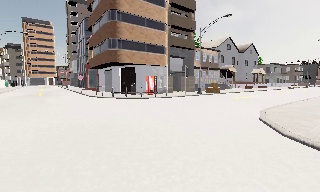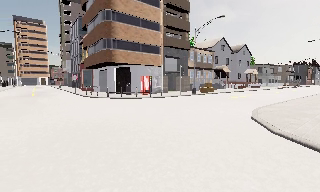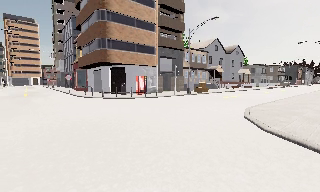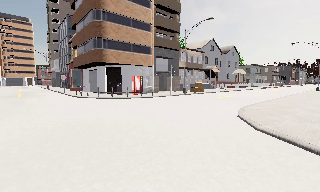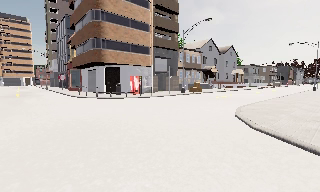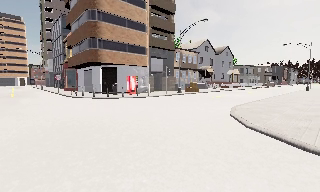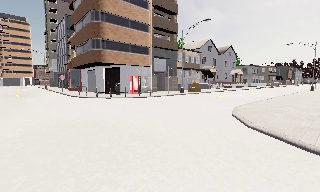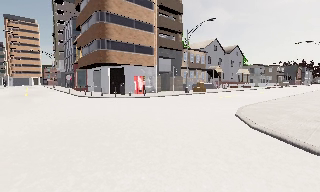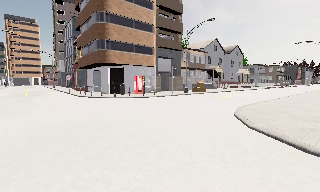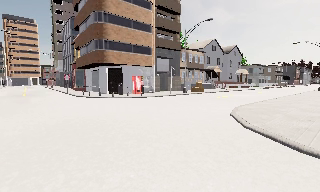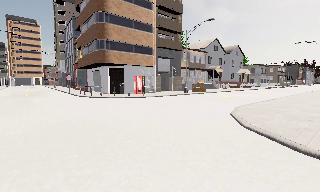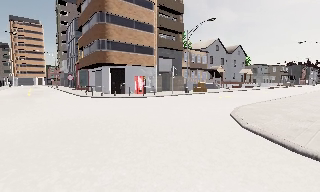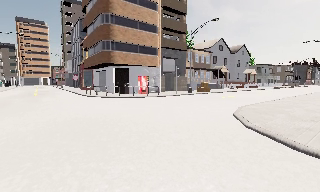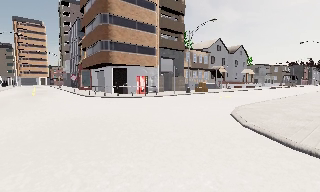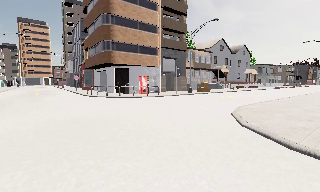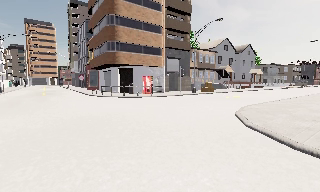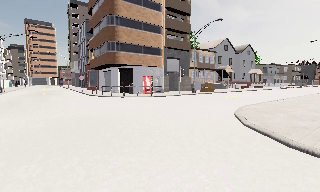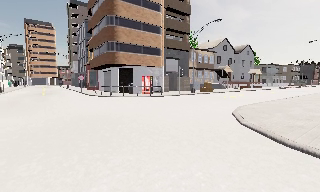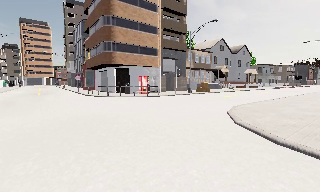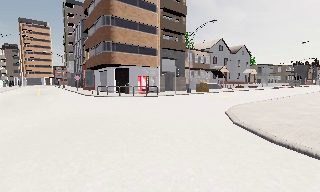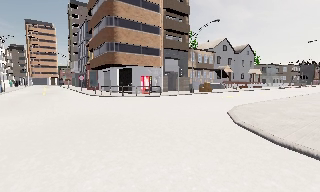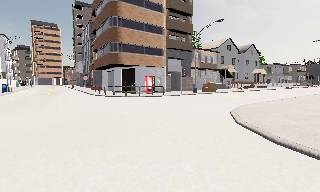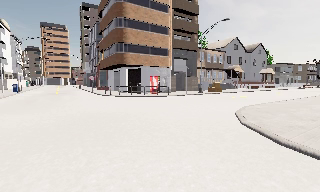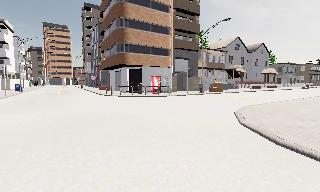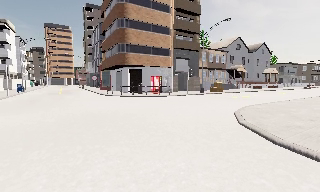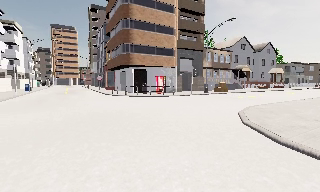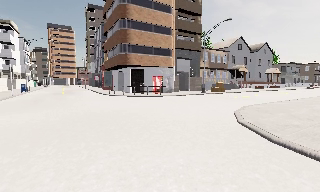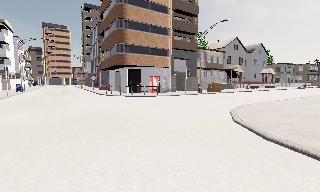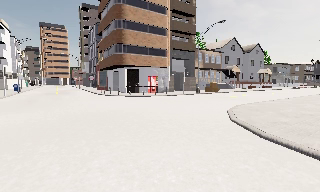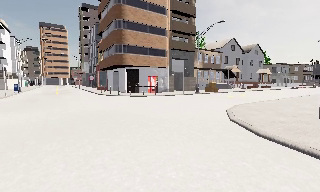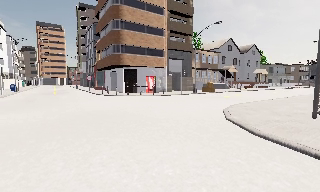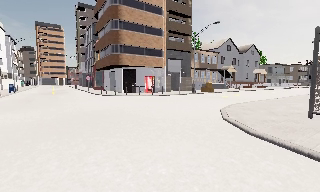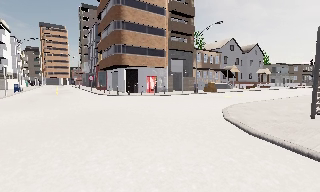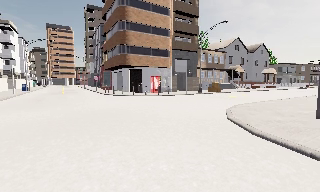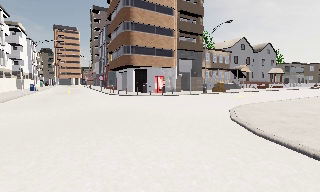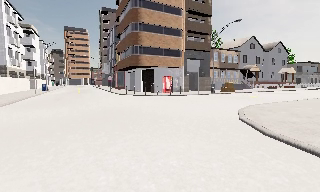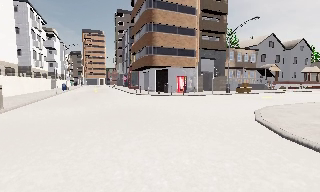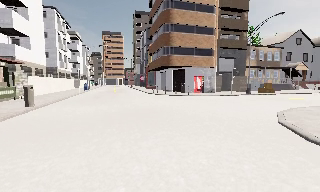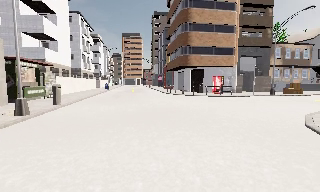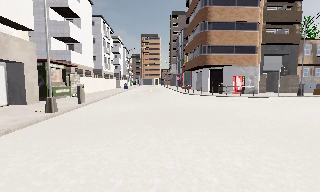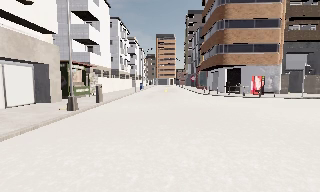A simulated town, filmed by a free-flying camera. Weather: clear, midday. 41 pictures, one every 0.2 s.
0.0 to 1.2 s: The camera travels backward, about 0.5 m, so what stands in front gets smaller.
1.2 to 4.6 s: The camera travels to its right and backward, about 1.5 m.
4.6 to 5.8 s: The camera travels backward, about 0.5 m, so what stands in front gets smaller.
5.8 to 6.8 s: The camera shifts only a little, or ends up much as it began.
6.8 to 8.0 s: The camera swings to its left by about 30 degrees, and the scene slides to the right.
The film runs backward here.
